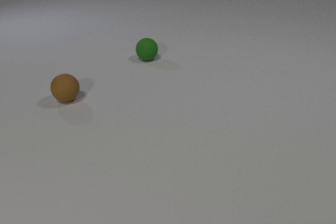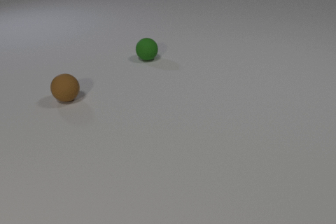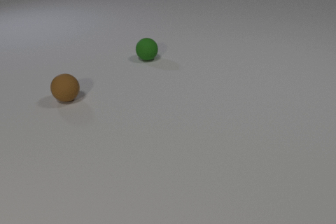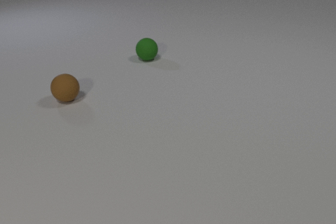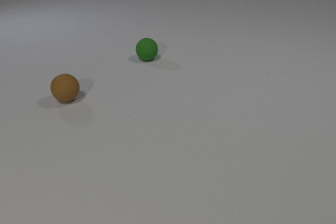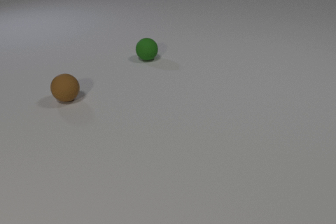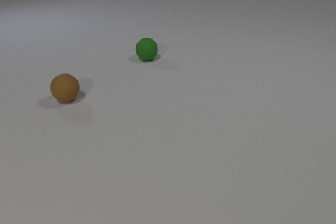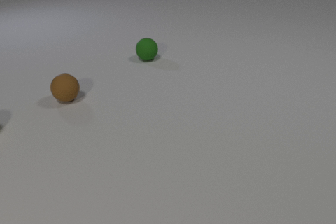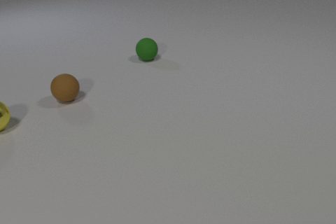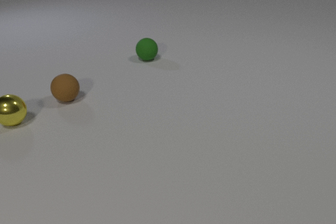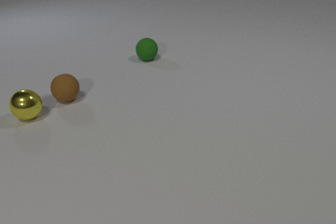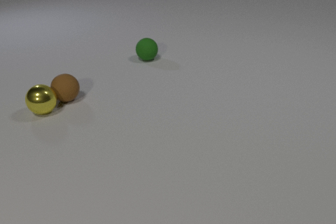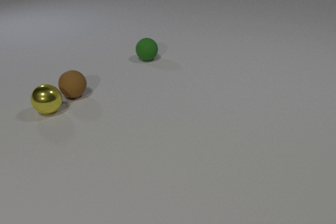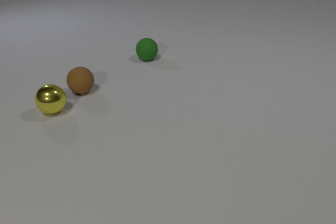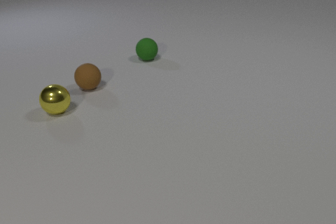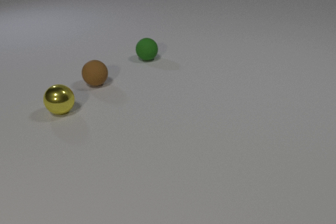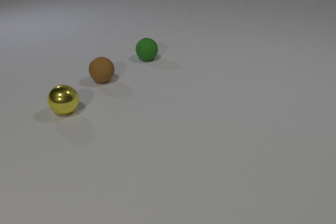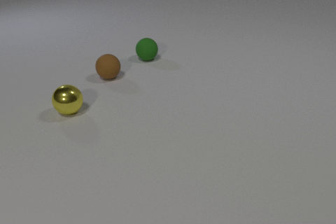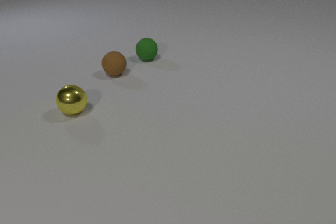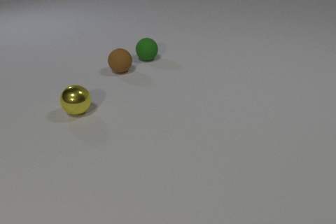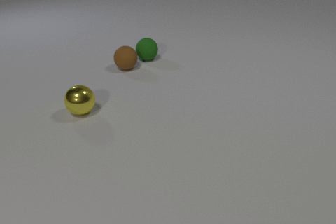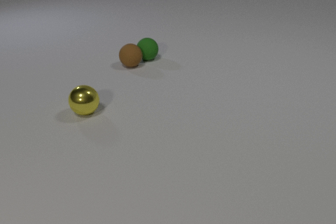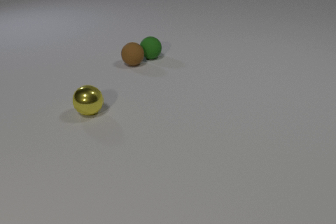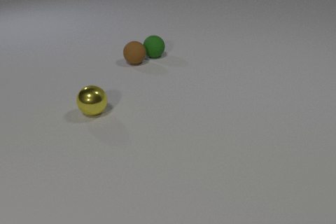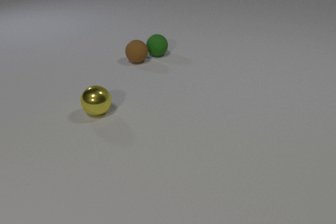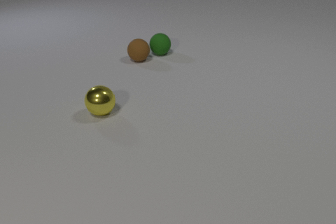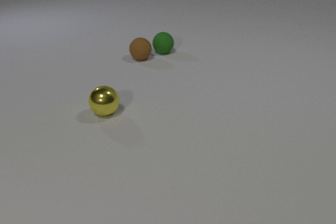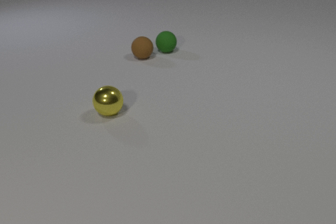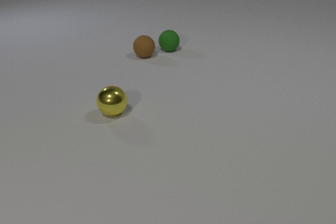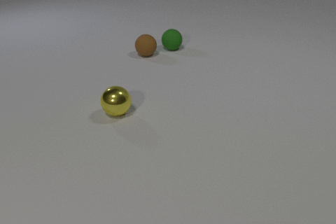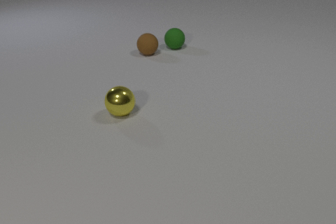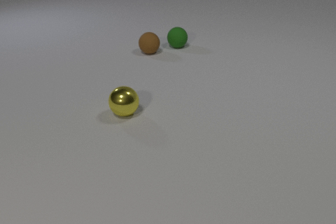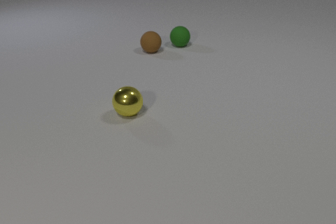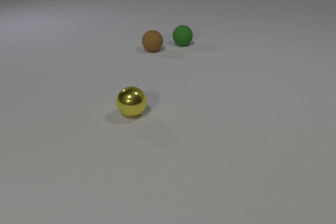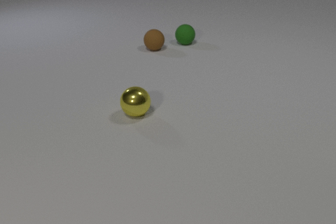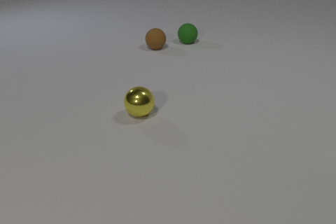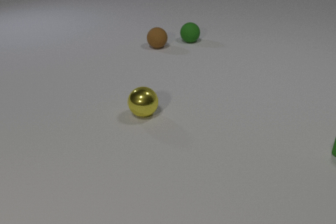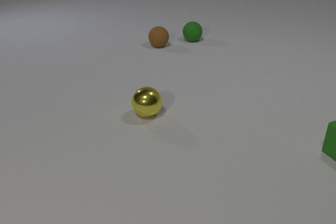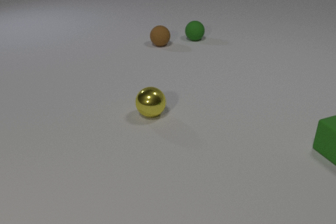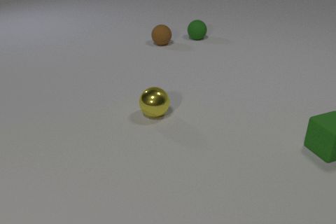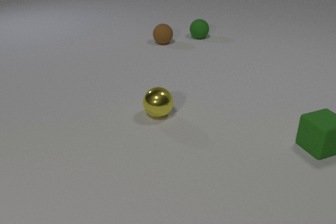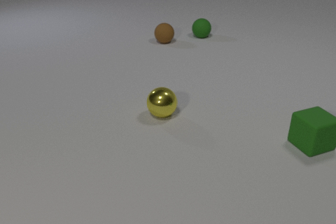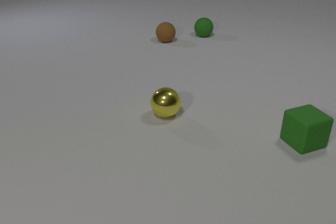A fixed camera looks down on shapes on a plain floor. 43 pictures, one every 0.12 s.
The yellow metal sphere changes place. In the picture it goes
to the right.
0.00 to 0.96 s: The yellow metal sphere comes in at the left edge.
0.96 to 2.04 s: The yellow metal sphere rolls to the right. The brown rubber sphere rolls away from the camera and to the right. The yellow metal sphere and the brown rubber sphere collide.
2.04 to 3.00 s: The yellow metal sphere rolls to the right. The brown rubber sphere rolls away from the camera and to the right. The green rubber sphere rolls away from the camera and to the right. The brown rubber sphere and the green rubber sphere collide.
3.00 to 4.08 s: The yellow metal sphere rolls to the right. The brown rubber sphere rolls away from the camera and to the right. The green rubber sphere rolls away from the camera and to the right.
4.08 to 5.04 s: The yellow metal sphere rolls to the right. The brown rubber sphere rolls away from the camera and to the right. The green rubber sphere rolls away from the camera and to the right. The green rubber cube comes in at the right edge, slides to the left.
Are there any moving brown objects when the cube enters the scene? yes.
How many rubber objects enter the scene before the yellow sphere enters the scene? 0.
What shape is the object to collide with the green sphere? sphere.
